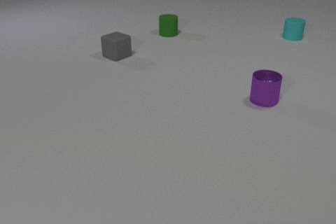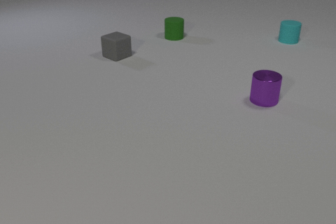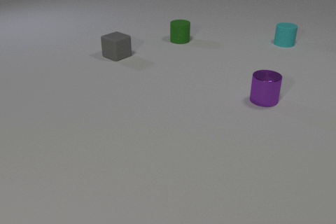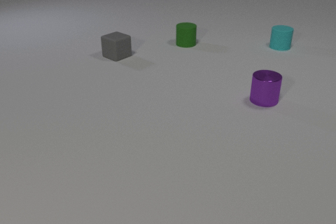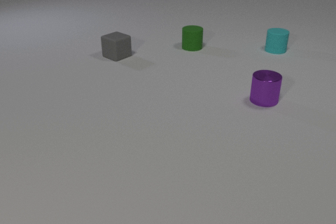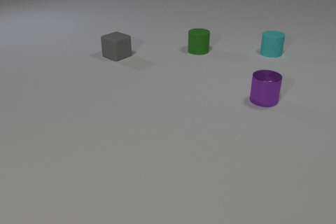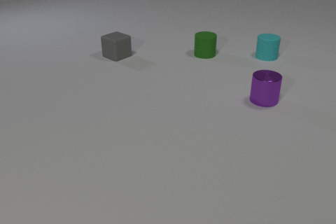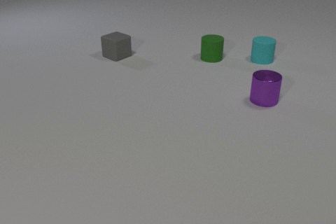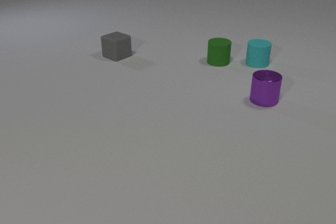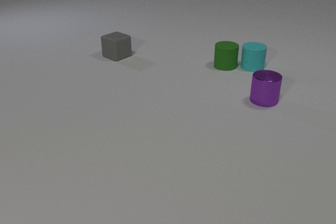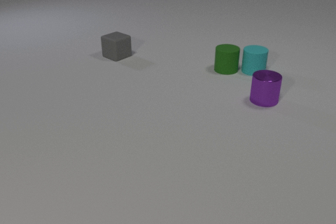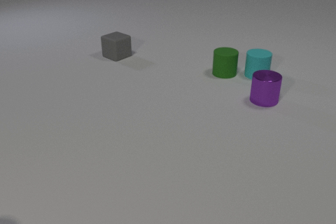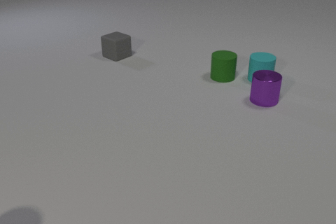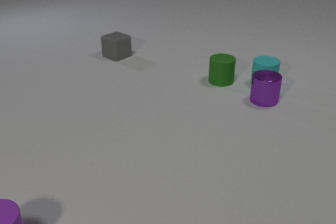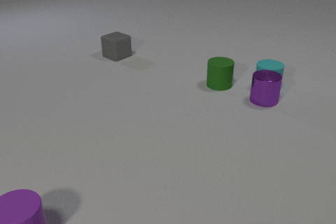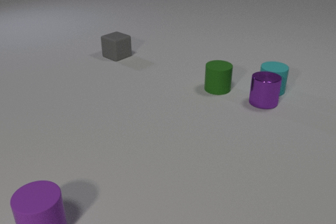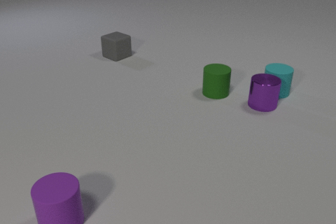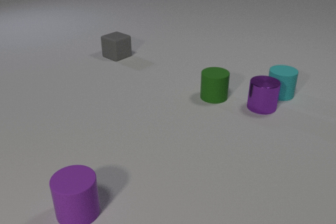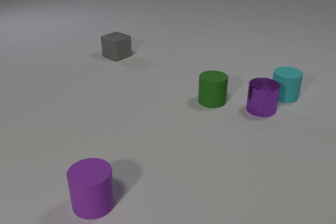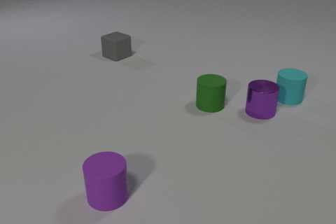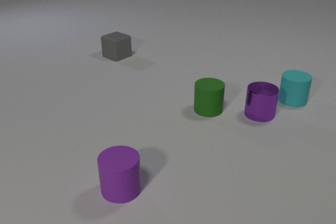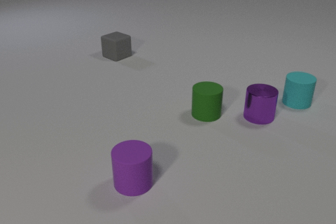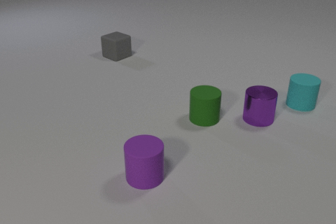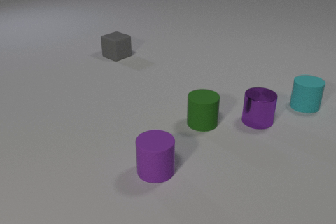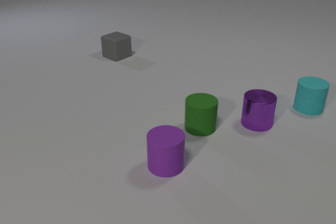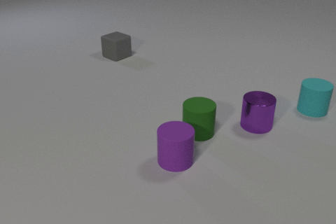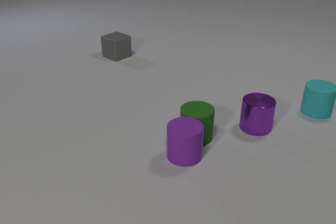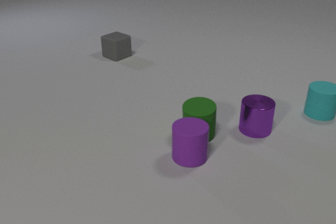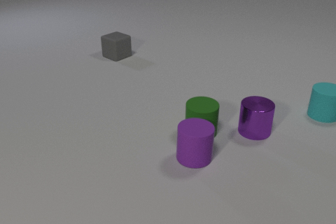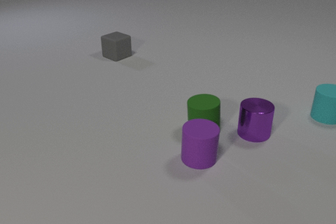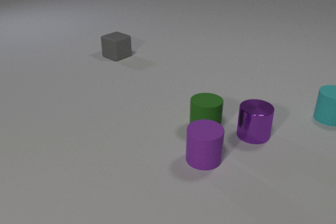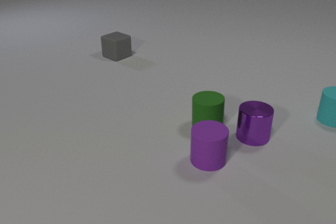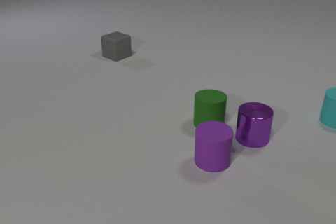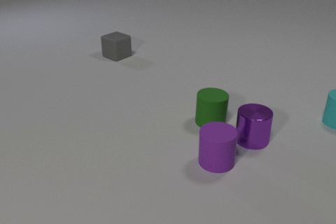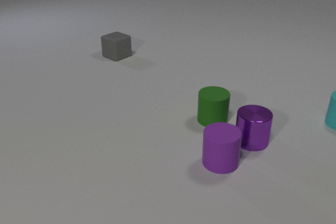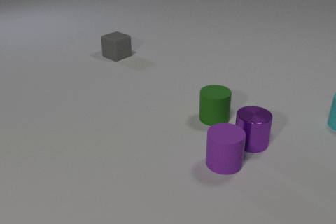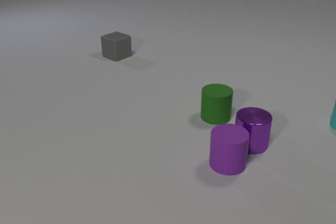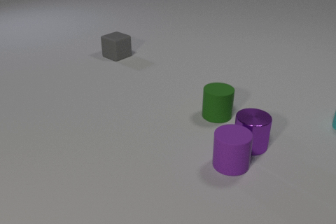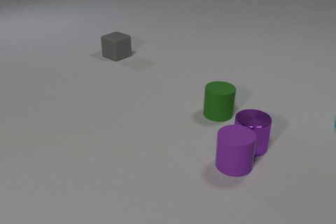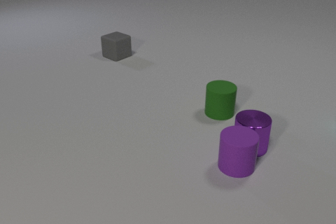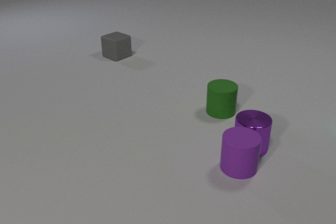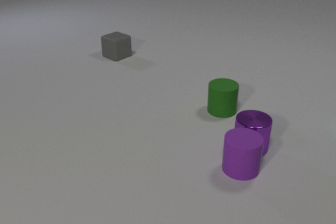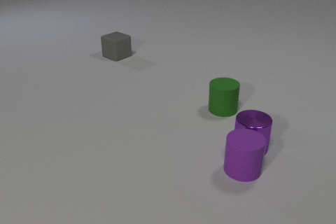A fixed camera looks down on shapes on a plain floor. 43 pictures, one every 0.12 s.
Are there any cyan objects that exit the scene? yes.
What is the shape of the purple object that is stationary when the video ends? cylinder.
What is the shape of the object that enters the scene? cylinder.
0.00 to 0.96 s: The cyan rubber cylinder slides toward the camera. The green rubber cylinder slides toward the camera and to the right.
0.96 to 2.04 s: The cyan rubber cylinder slides toward the camera. The green rubber cylinder slides toward the camera. The purple metal cylinder slides toward the camera. The purple rubber cylinder comes in at the bottom edge, slides to the right. The cyan rubber cylinder and the green rubber cylinder collide. The cyan rubber cylinder and the purple metal cylinder collide.
2.04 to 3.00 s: The cyan rubber cylinder slides to the right and toward the camera. The green rubber cylinder slides toward the camera. The purple metal cylinder slides toward the camera. The purple rubber cylinder slides to the right and away from the camera.
3.00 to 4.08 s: The cyan rubber cylinder slides to the right and toward the camera. The green rubber cylinder slides away from the camera and to the right. The purple metal cylinder slides toward the camera. The purple rubber cylinder slides to the right. The green rubber cylinder and the purple rubber cylinder collide.
4.08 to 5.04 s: The cyan rubber cylinder slides to the right, leaves at the right edge. The green rubber cylinder slides away from the camera and to the right. The purple metal cylinder slides toward the camera. The purple rubber cylinder slides to the right. The purple metal cylinder and the purple rubber cylinder collide.
